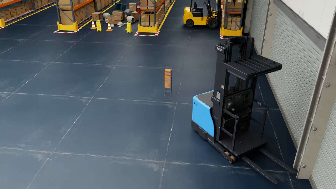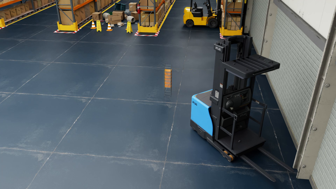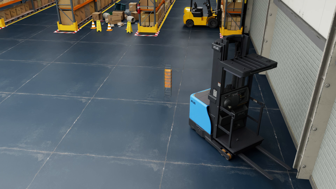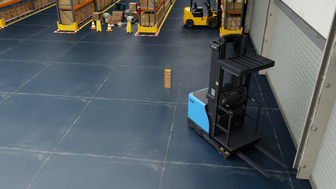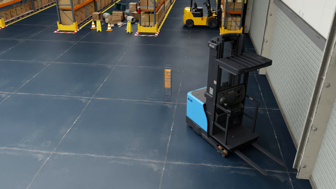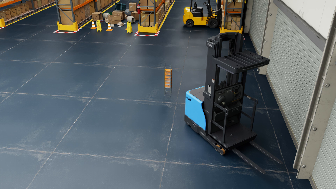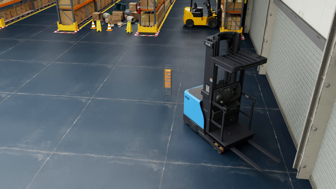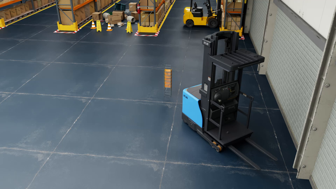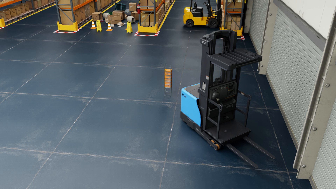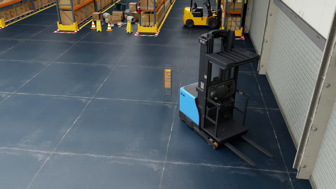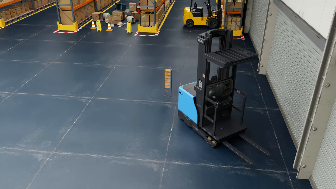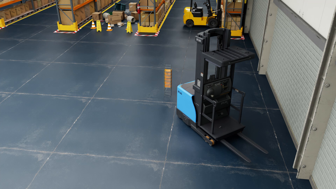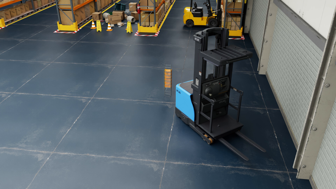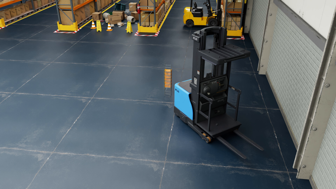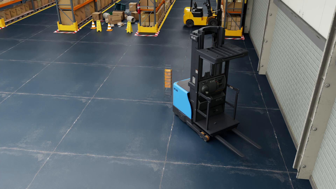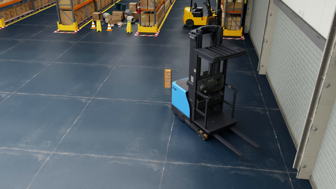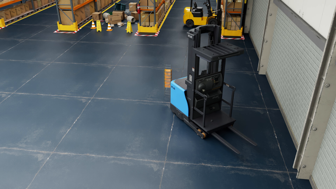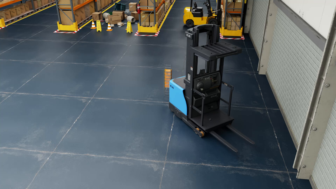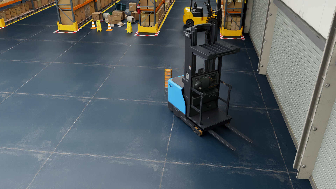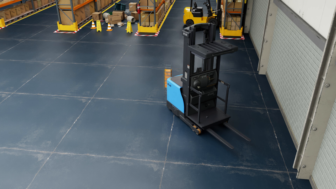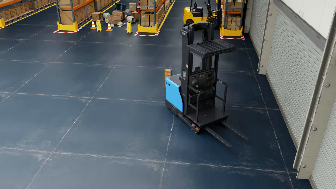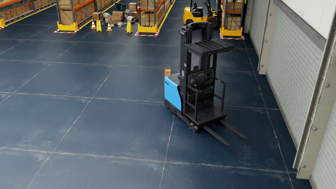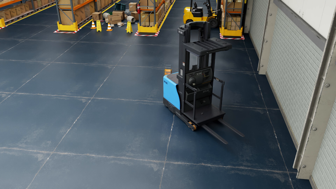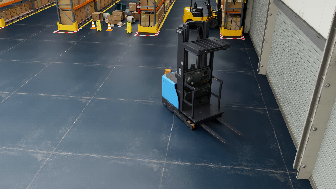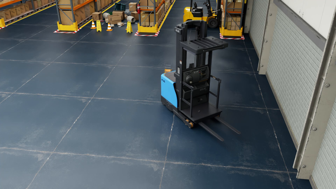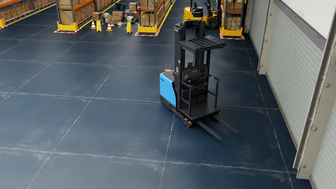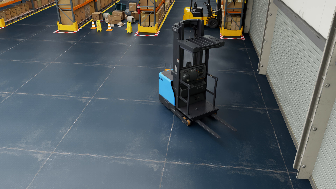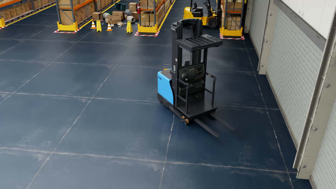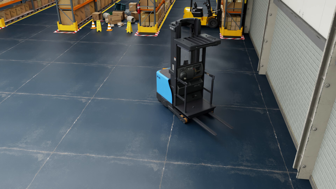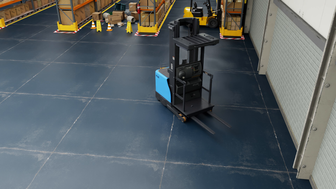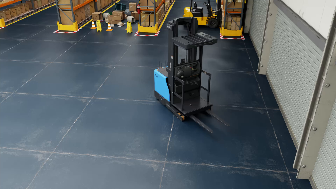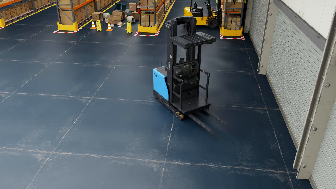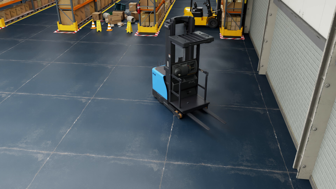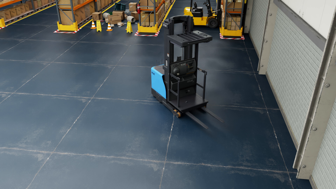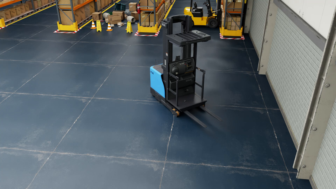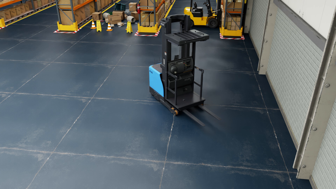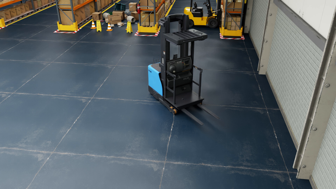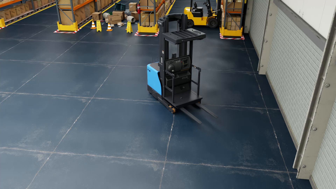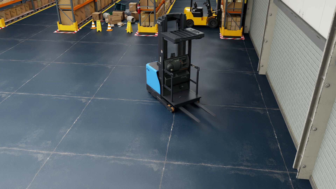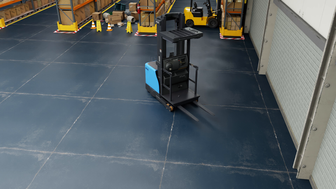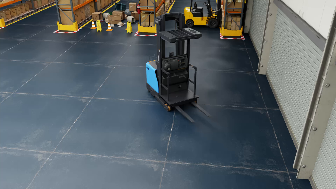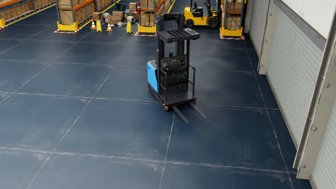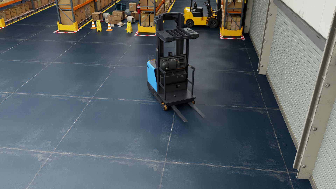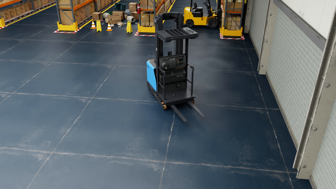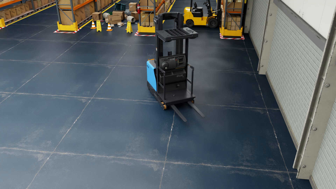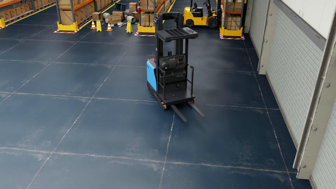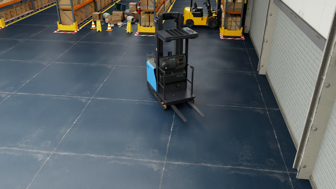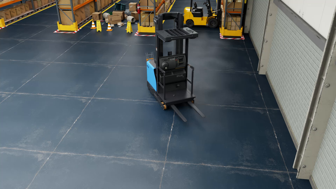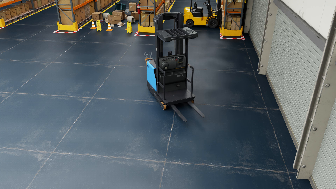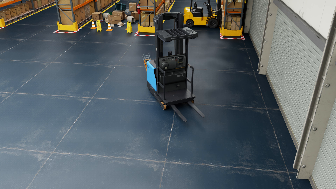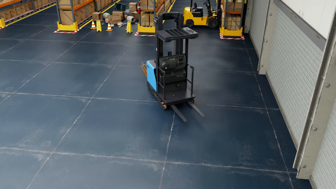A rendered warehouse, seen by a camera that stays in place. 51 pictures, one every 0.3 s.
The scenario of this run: A forklift runs into an object in its way.
